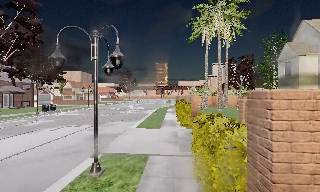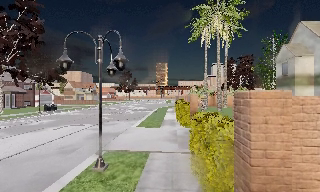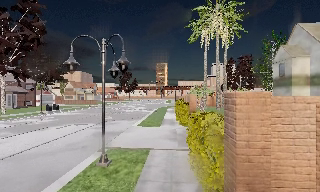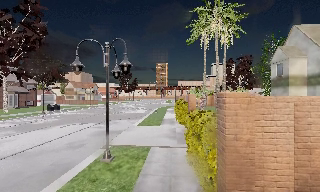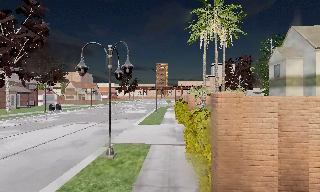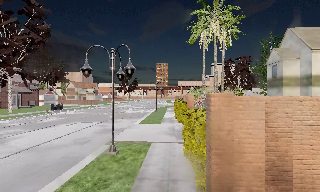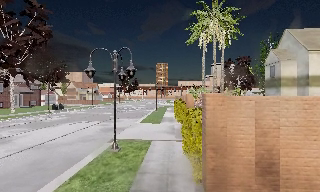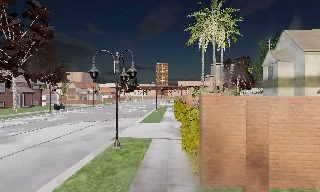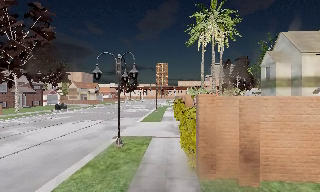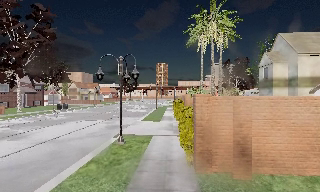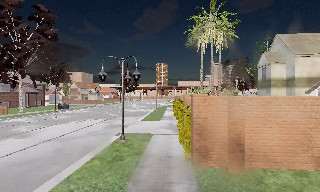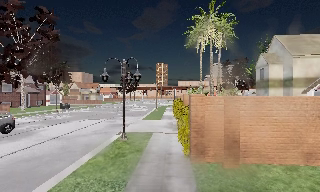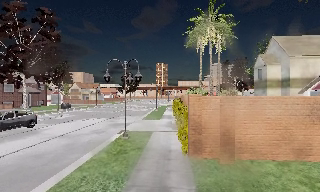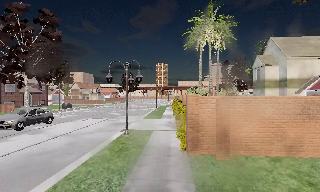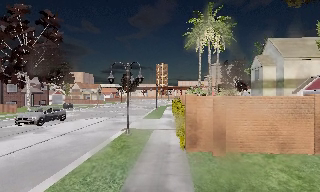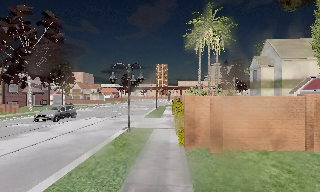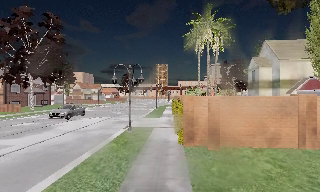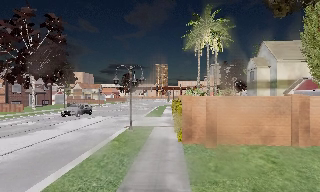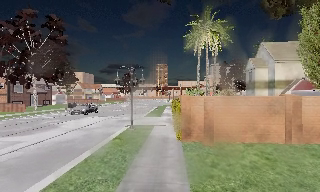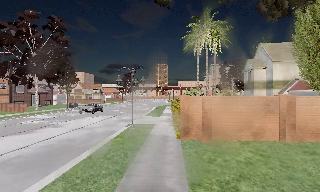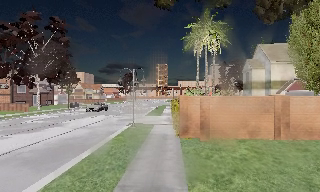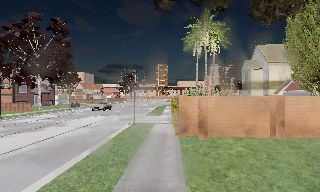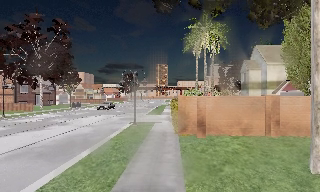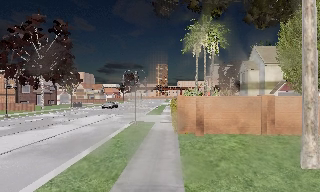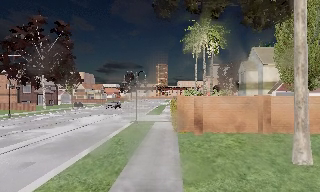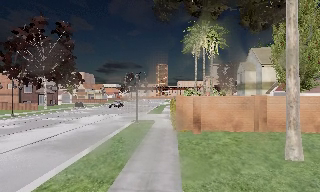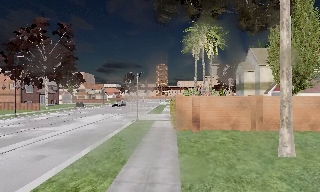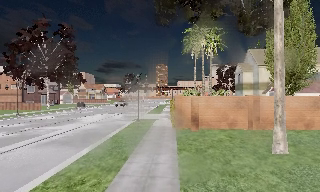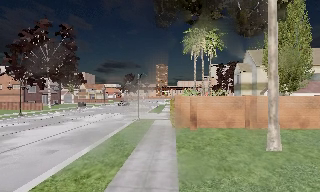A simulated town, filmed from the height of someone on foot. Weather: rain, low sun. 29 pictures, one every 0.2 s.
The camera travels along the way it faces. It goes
backward.
0.0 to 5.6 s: The camera travels backward, about 10 m, so what stands in front gets smaller.
The film runs backward here.
